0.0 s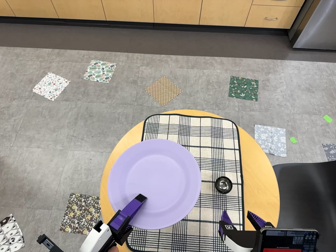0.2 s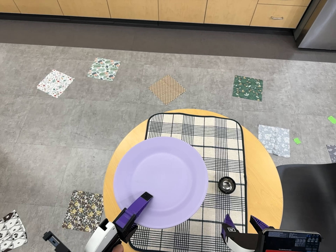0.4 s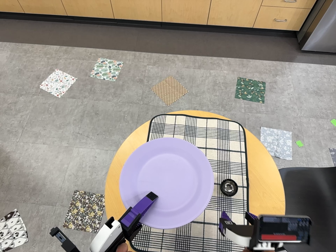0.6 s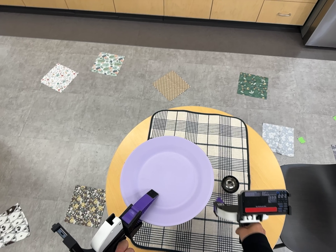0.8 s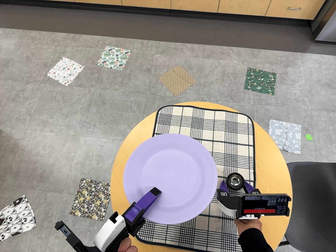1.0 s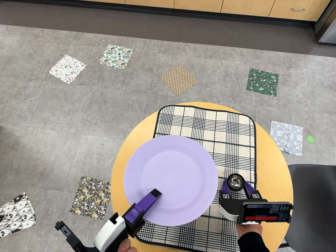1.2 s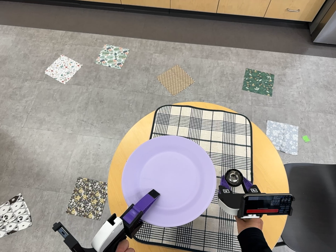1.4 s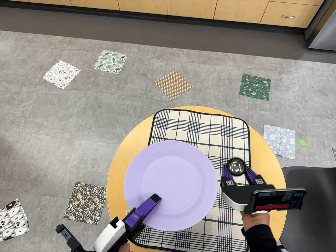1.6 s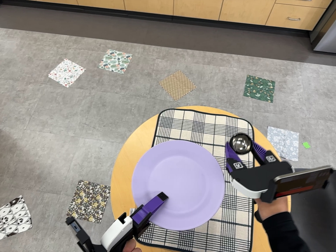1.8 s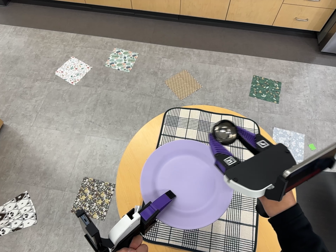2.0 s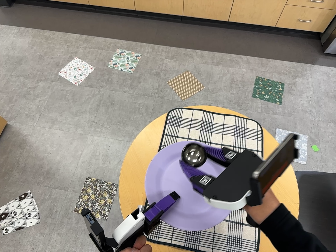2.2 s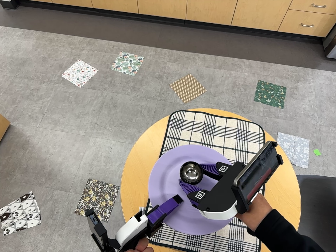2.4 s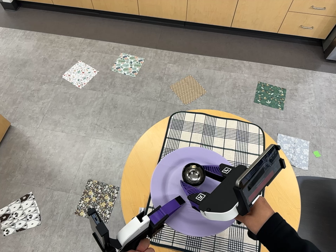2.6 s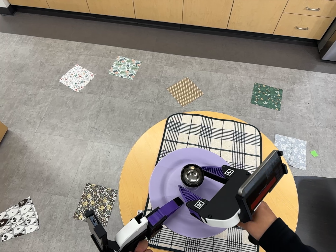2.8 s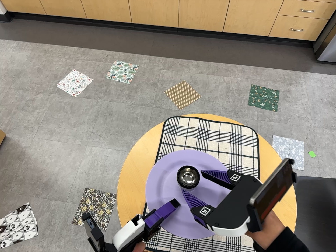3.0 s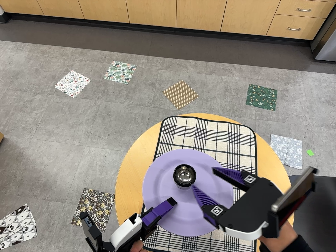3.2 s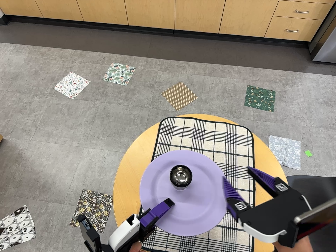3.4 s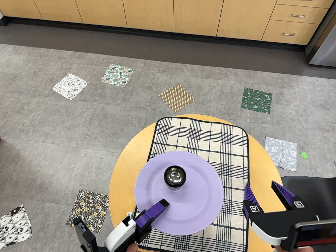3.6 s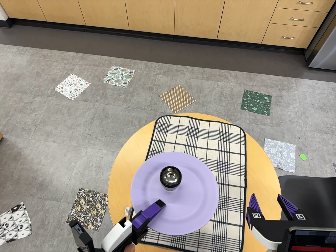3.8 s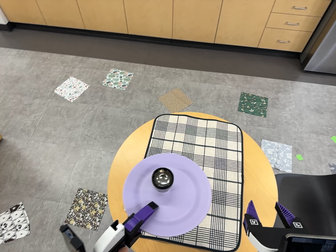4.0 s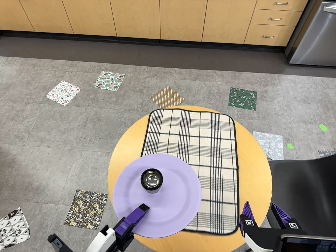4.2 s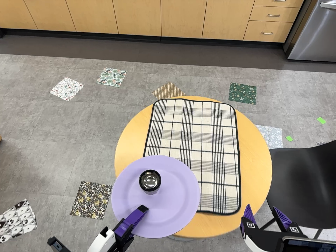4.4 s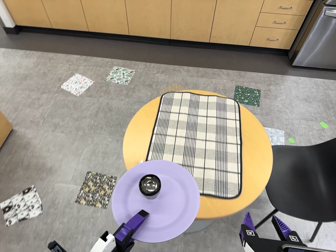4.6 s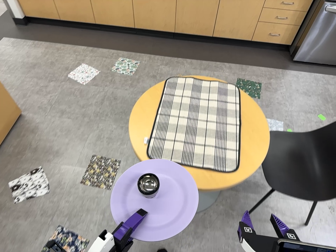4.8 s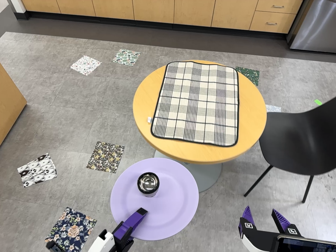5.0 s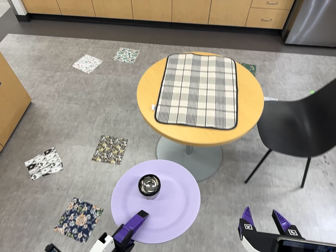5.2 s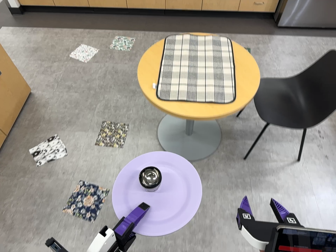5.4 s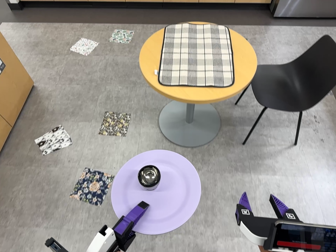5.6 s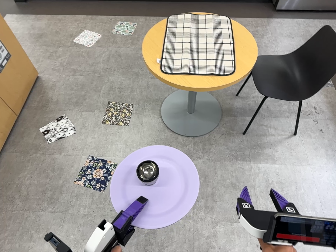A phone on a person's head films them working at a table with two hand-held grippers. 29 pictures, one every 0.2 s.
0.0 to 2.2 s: The camera travels to its left, about 5 cm, so close, fixed things drift to the right.
2.2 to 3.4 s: The camera travels to its right, about 6 cm, so close, fixed things drift to the left.
3.4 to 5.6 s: The camera travels toward the bottom of its view and backward, about 100 cm, so close, fixed things drift upward.
The film runs backward here.
